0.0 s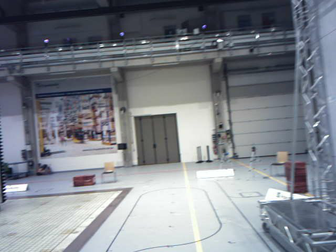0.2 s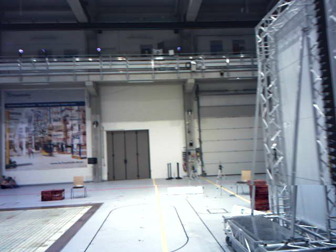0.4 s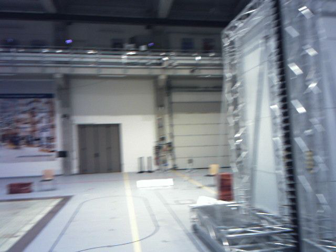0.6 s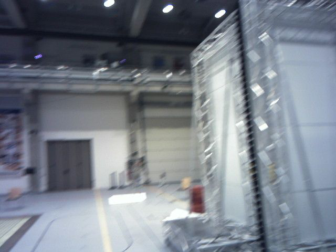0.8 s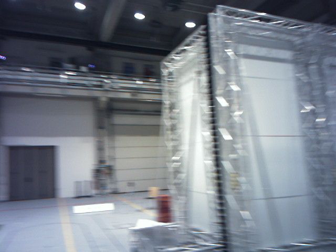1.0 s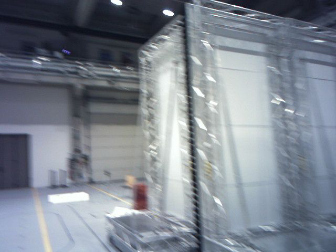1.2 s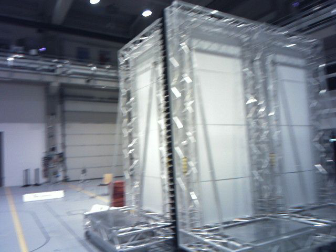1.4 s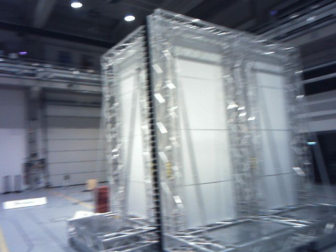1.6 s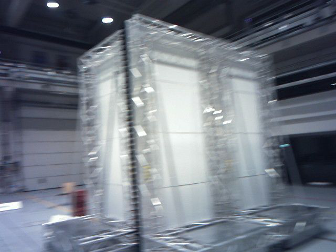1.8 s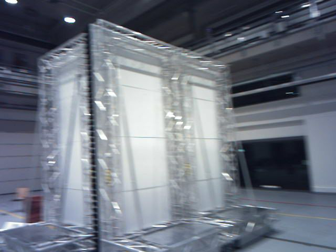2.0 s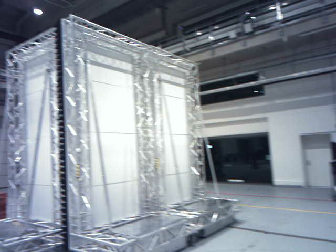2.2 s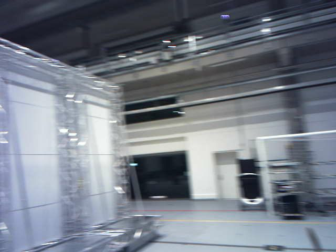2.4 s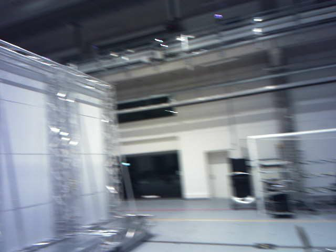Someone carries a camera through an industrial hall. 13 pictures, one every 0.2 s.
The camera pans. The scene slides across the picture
to the left.
The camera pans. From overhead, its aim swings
clockwise.
0.0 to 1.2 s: The scene slides to the left, as the camera pans about 30 degrees to its right. It travels backward, about 1.2 m.
1.2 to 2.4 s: The camera swings to its right by about 40 degrees, and the scene slides to the left. It travels backward, about 1 m. It gains speed.
The film runs backward here.
